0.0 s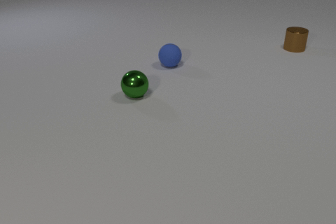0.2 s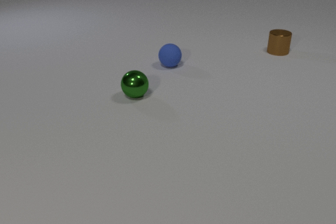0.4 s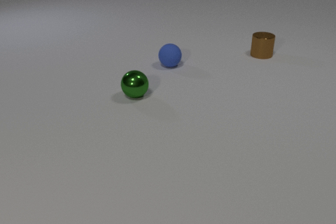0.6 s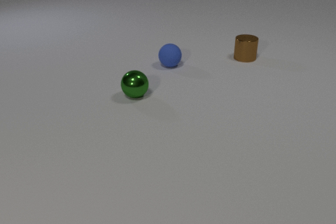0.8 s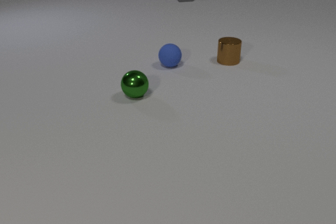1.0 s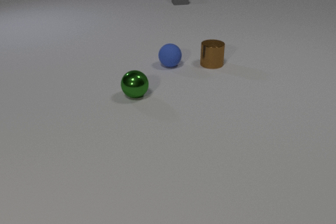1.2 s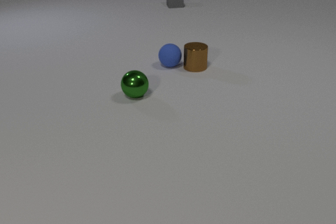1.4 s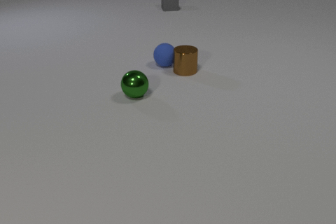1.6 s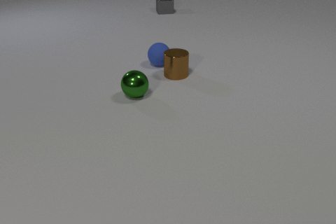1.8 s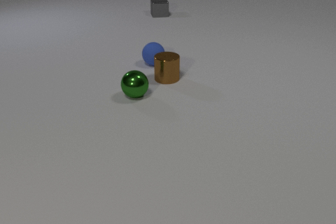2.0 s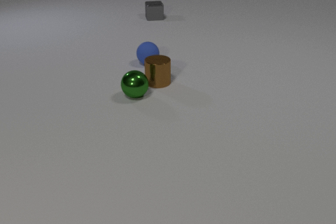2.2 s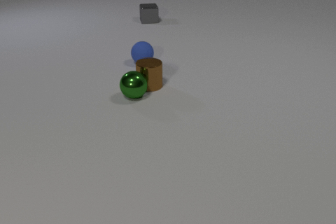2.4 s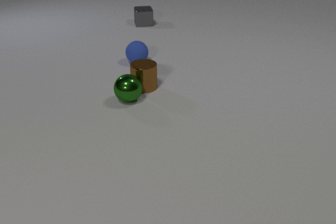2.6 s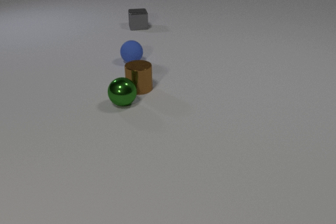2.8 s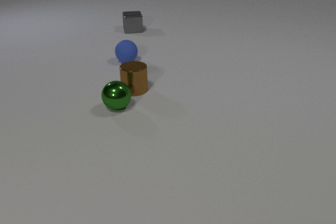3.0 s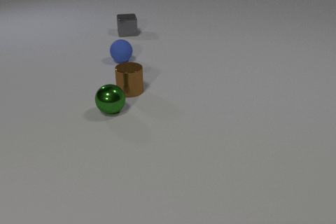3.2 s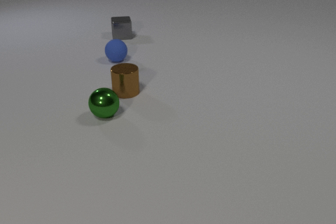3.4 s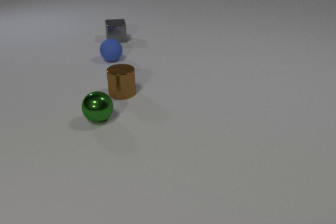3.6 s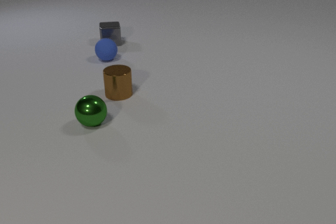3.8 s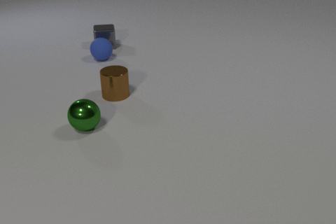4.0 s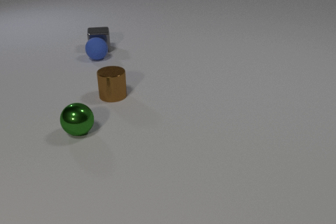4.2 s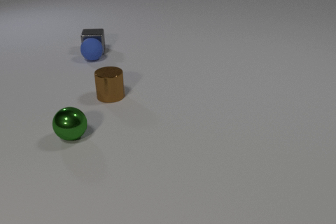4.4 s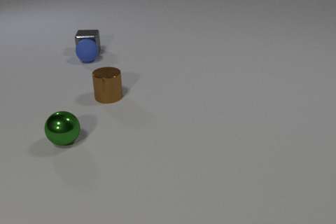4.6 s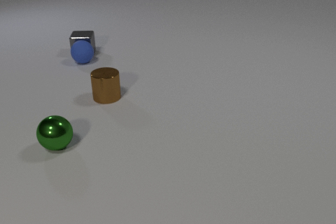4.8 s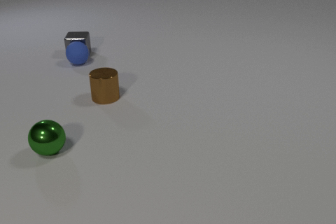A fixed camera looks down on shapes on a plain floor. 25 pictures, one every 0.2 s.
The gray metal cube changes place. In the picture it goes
toward the camera.
The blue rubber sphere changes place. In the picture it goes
to the left.
0.0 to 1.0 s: The brown metal cylinder slides to the left and toward the camera. The gray metal cube comes in at the top edge, slides toward the camera and to the left.
1.0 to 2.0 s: The brown metal cylinder slides to the left and toward the camera. The blue rubber sphere rolls to the left. The gray metal cube slides toward the camera and to the left. The brown metal cylinder and the blue rubber sphere collide.
2.0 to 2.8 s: The brown metal cylinder slides to the left and toward the camera. The blue rubber sphere rolls to the left. The green metal sphere rolls toward the camera and to the left. The gray metal cube slides toward the camera and to the left. The brown metal cylinder and the green metal sphere collide.
2.8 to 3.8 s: The brown metal cylinder slides to the left and toward the camera. The blue rubber sphere rolls to the left. The green metal sphere rolls toward the camera and to the left. The gray metal cube slides toward the camera and to the left.
3.8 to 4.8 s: The brown metal cylinder slides to the left. The blue rubber sphere rolls to the left. The green metal sphere rolls to the left and toward the camera. The gray metal cube slides to the left and toward the camera. The blue rubber sphere and the gray metal cube collide.
What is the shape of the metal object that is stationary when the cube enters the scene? sphere.
How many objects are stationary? 0.
What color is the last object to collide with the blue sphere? gray.
